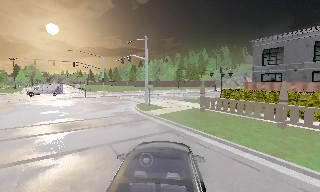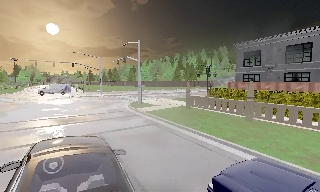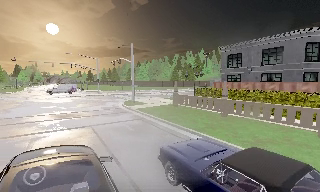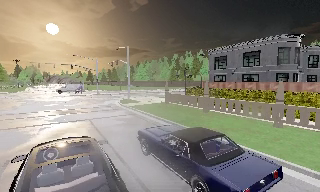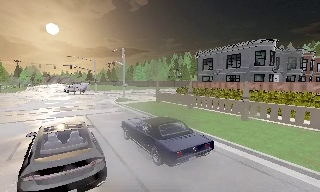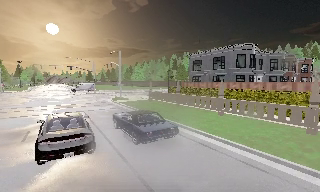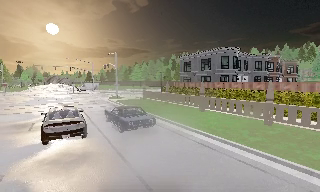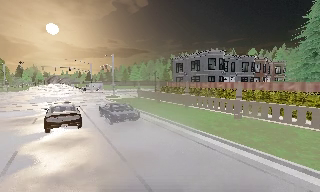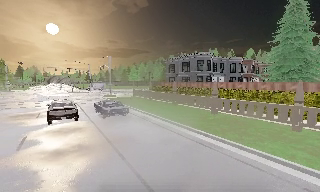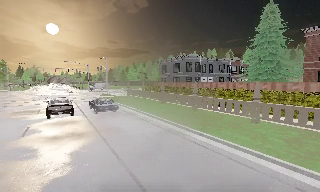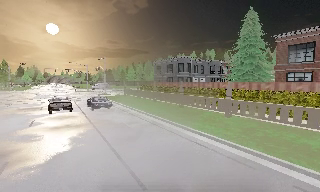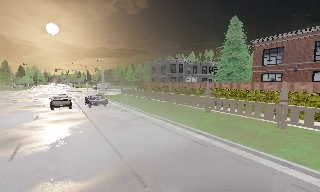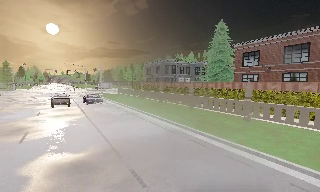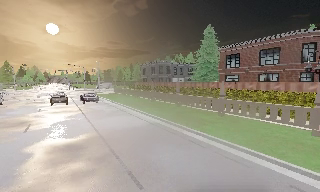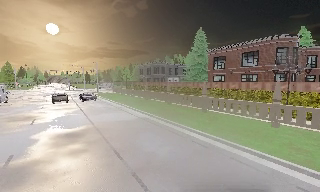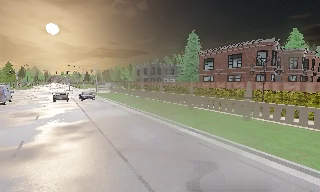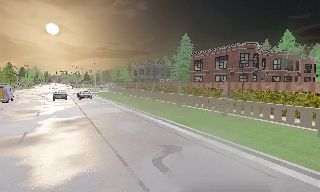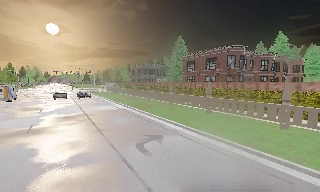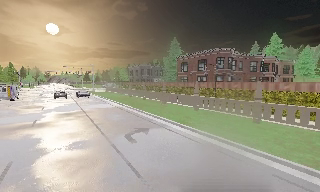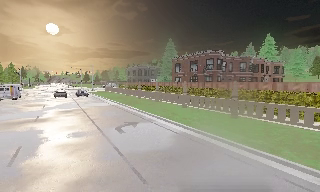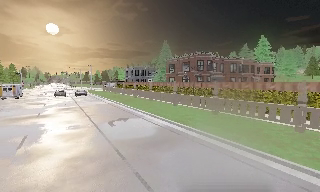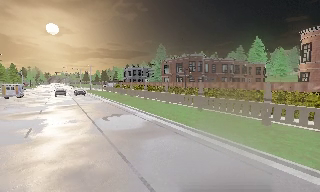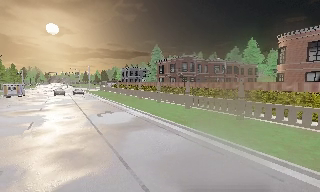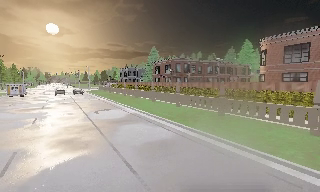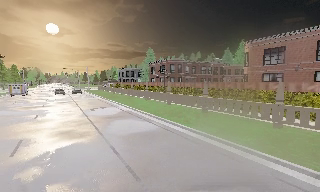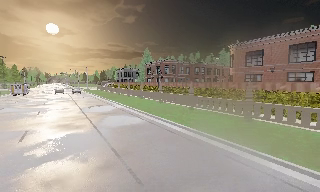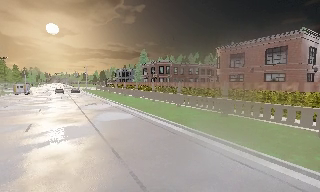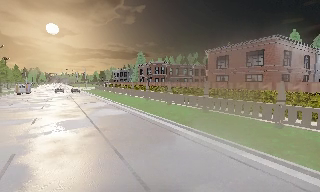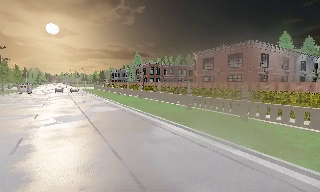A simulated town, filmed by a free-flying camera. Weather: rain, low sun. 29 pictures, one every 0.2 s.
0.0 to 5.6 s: The camera travels backward and to its right, about 50 m, so what stands in front gets smaller.
The film runs backward here.
